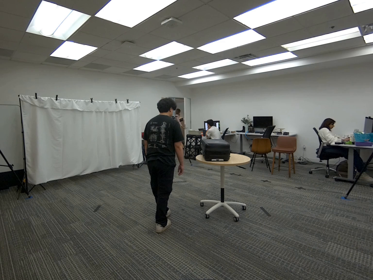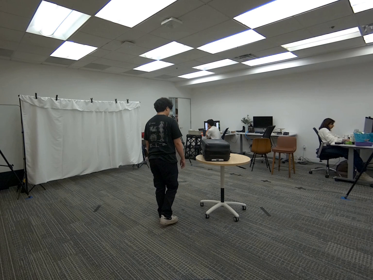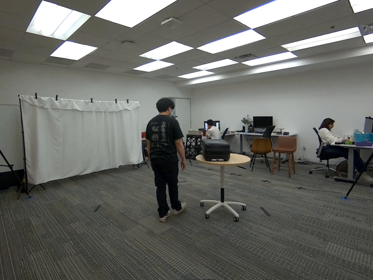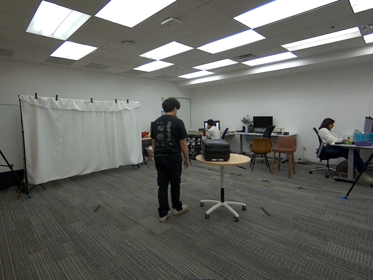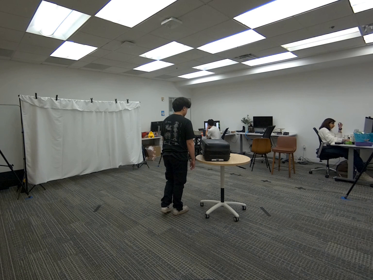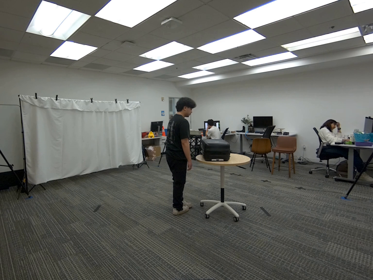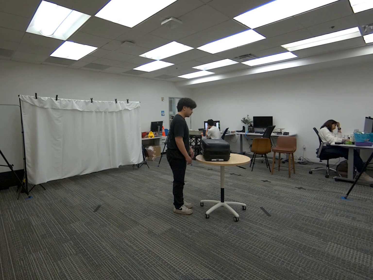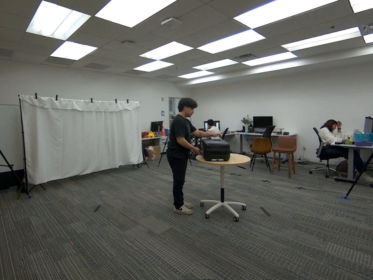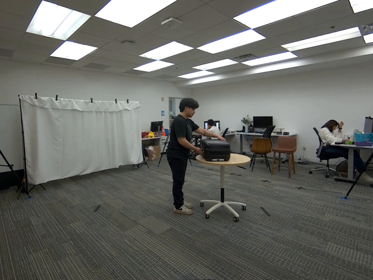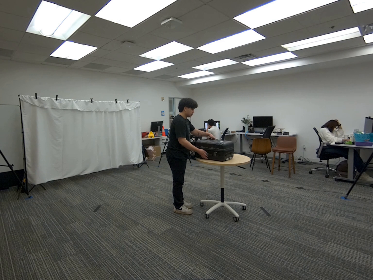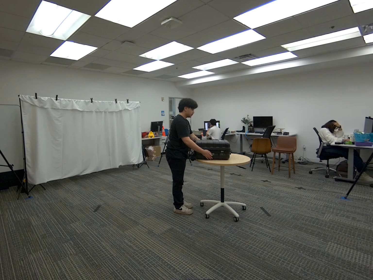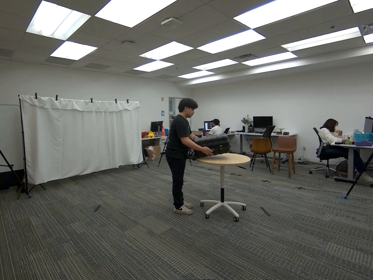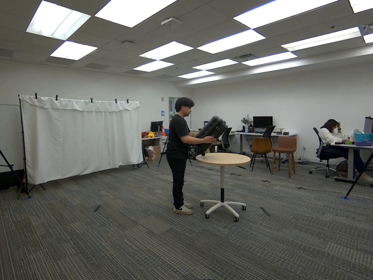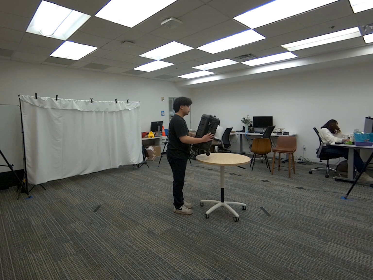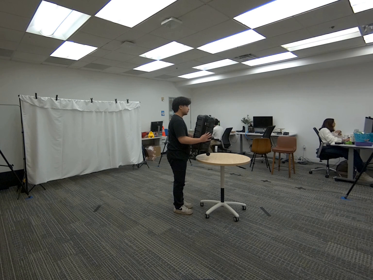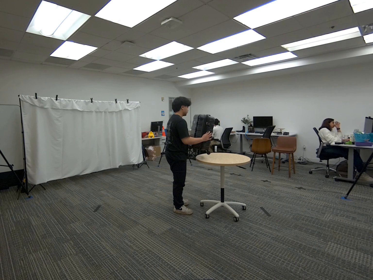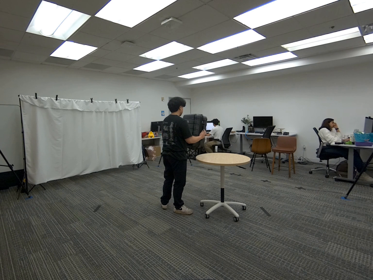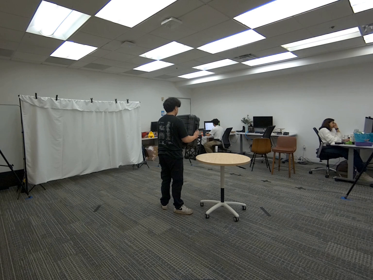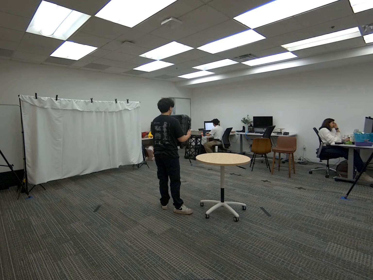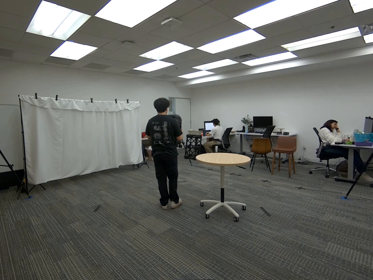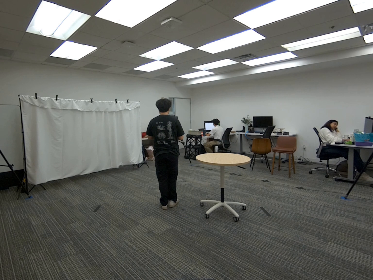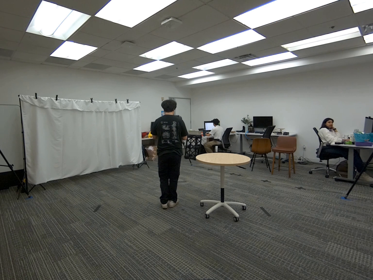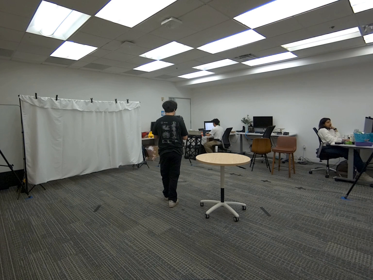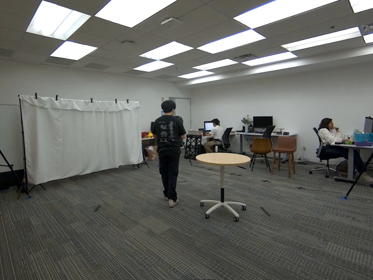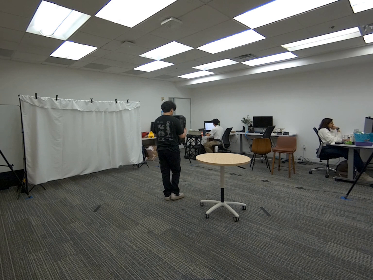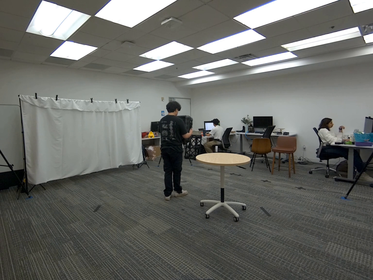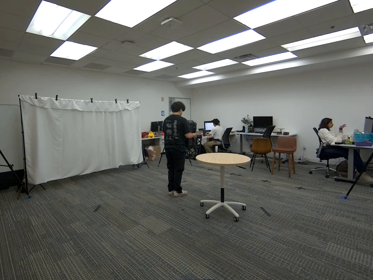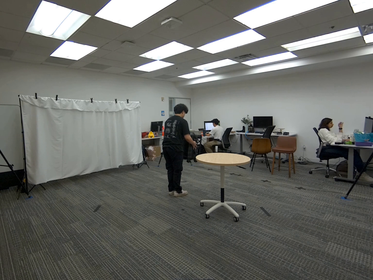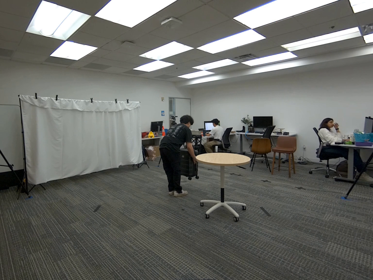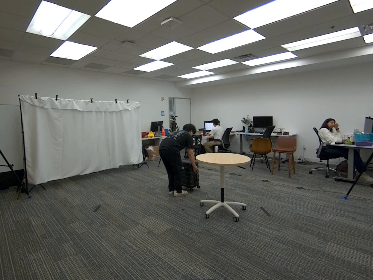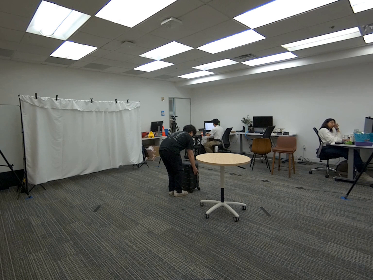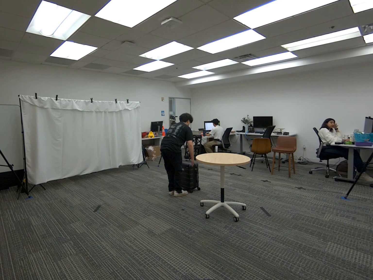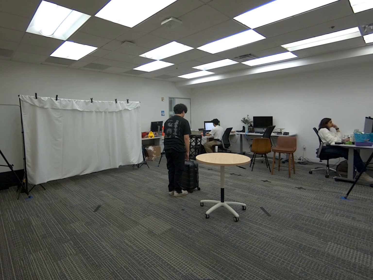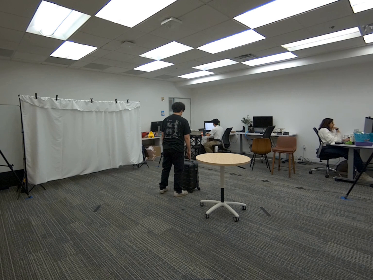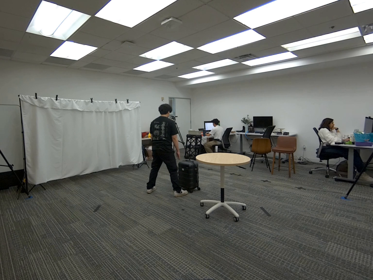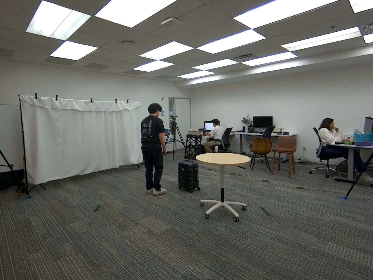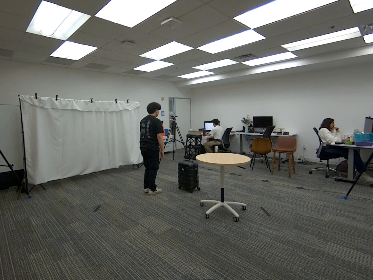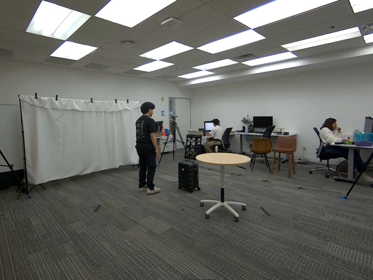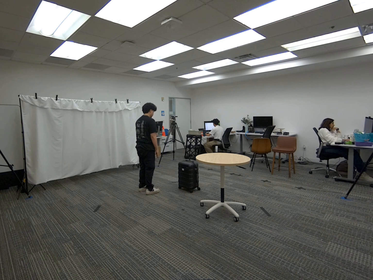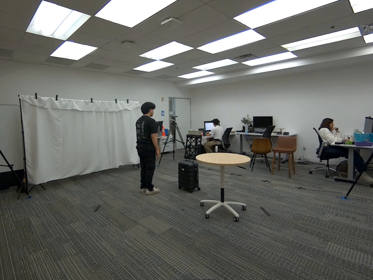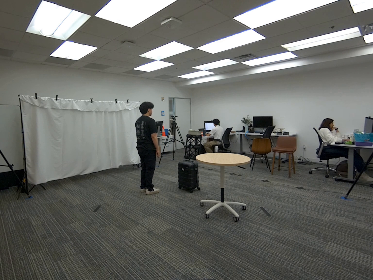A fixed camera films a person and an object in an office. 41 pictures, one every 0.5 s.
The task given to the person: Walk over to the luggage on the round table and pick up the luggae using both hands and place the luggae on the ground within the bounding area.
